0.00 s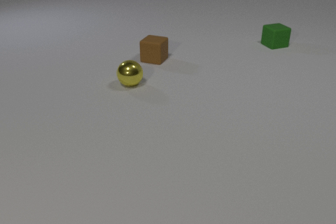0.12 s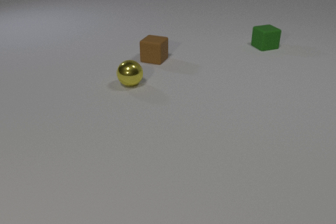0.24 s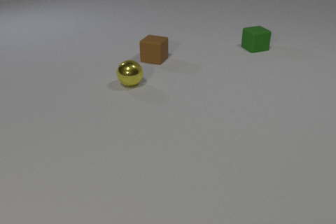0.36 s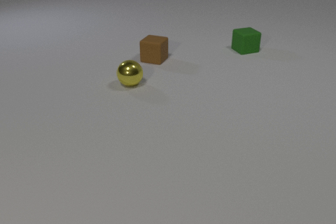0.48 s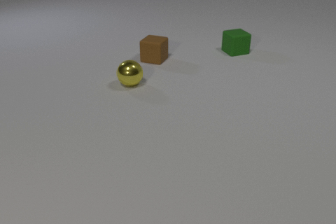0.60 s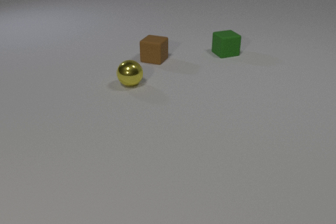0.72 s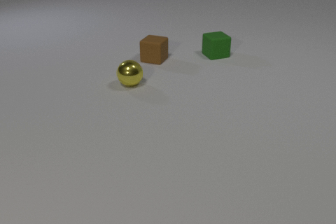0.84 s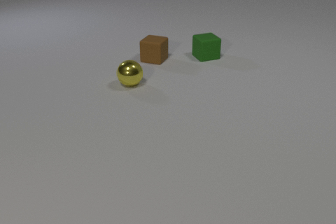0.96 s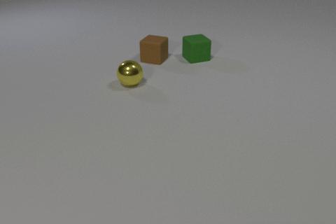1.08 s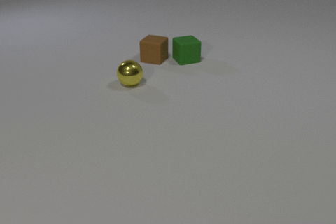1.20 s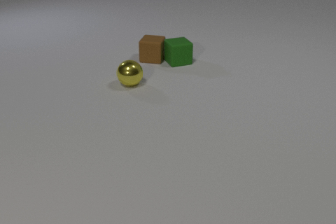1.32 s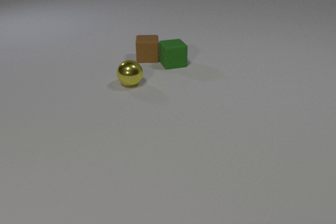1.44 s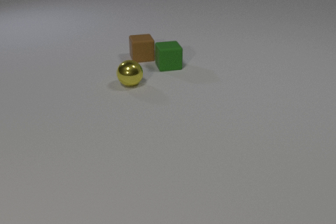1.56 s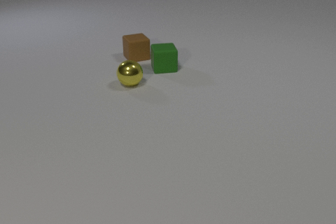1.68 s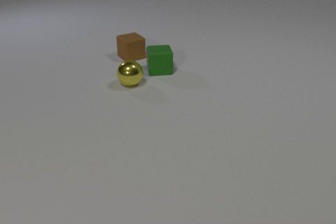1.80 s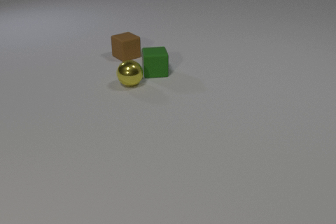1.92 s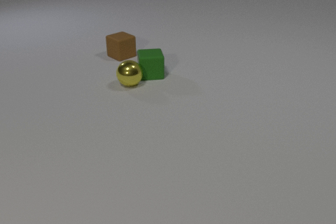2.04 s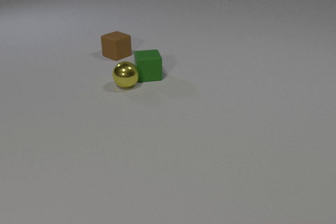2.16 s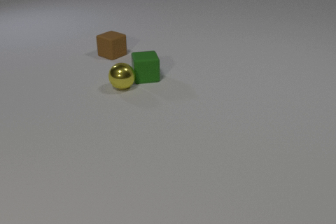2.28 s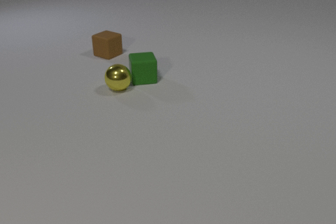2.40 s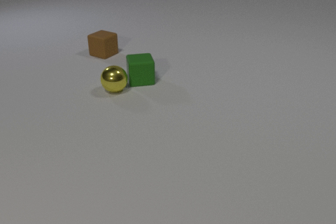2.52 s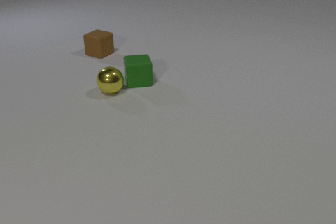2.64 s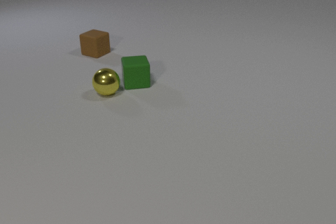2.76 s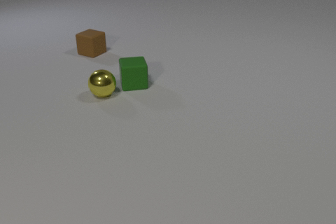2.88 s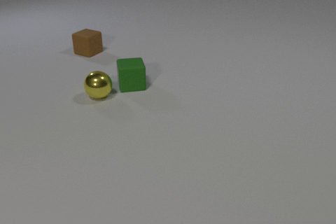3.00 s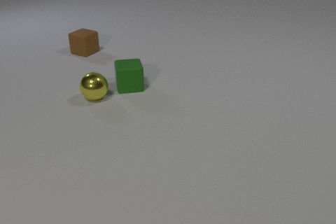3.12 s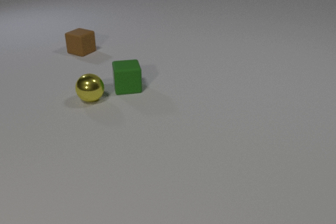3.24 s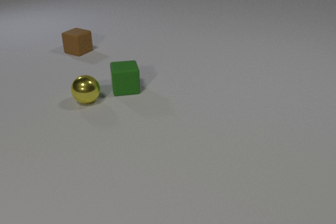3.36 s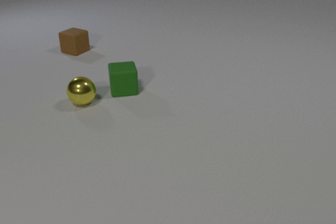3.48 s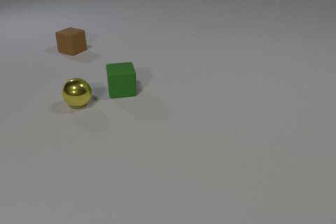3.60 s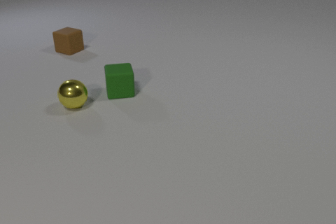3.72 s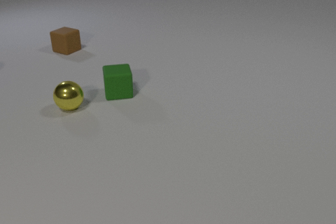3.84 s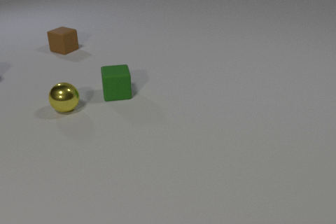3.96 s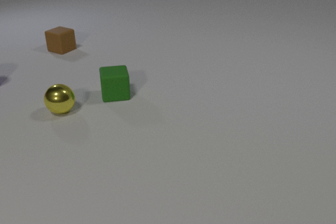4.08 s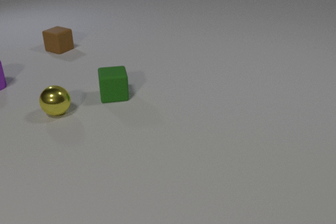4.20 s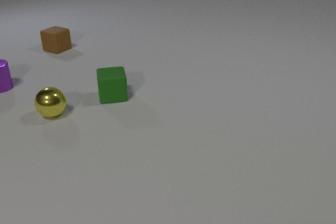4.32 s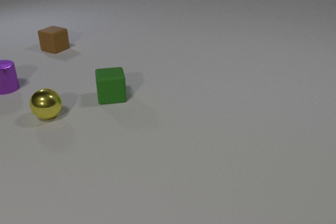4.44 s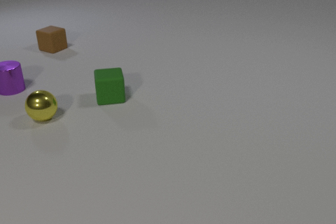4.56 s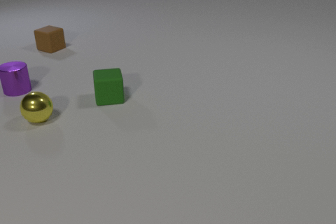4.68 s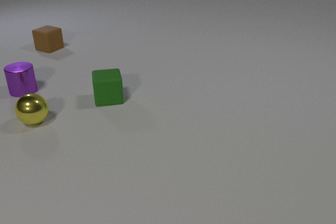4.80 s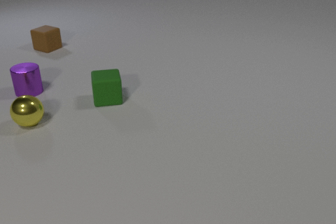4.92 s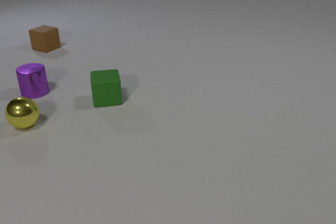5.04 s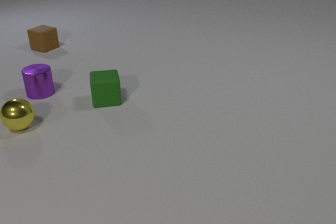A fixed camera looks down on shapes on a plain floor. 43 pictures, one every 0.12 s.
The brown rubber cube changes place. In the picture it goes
to the left.
The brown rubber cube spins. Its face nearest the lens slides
to the right.
0.00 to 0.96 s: The green rubber cube slides to the left and toward the camera.
0.96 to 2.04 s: The green rubber cube slides to the left and toward the camera. The brown rubber cube slides to the left, spins counterclockwise seen from above by about 75 degrees, its near face sliding to the right. The green rubber cube and the brown rubber cube collide. The green rubber cube and the yellow metal sphere collide.
2.04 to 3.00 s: The green rubber cube slides toward the camera and to the left. The brown rubber cube slides to the left and away from the camera. The yellow metal sphere rolls to the left and toward the camera.
3.00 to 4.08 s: The green rubber cube slides toward the camera and to the left. The brown rubber cube slides to the left and away from the camera. The yellow metal sphere rolls to the left and toward the camera. The purple metal cylinder comes in at the left edge, slides to the right.
4.08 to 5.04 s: The green rubber cube slides toward the camera and to the left. The brown rubber cube slides to the left and away from the camera. The yellow metal sphere rolls to the left and toward the camera. The purple metal cylinder slides to the right and toward the camera.
Are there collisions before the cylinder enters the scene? yes.
What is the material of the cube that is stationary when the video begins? rubber.
How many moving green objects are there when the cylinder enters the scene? 1.
